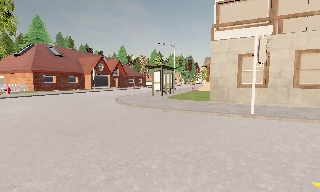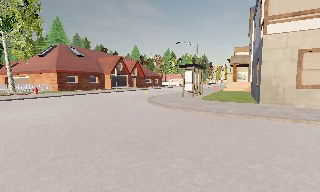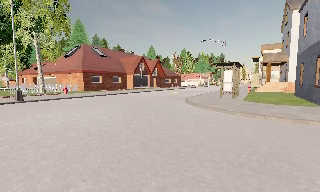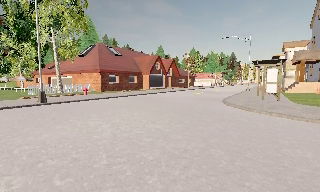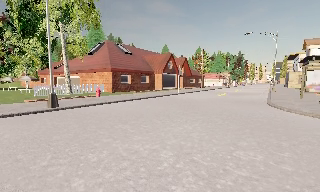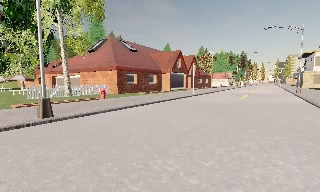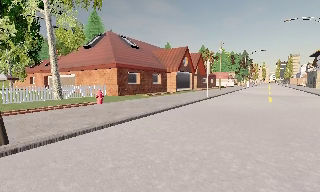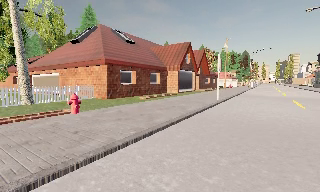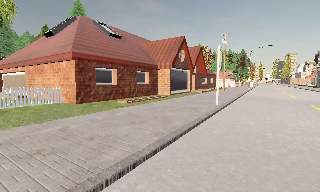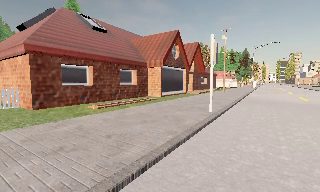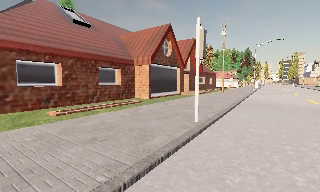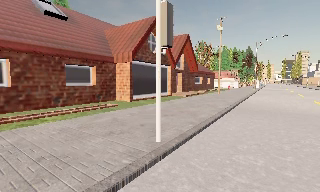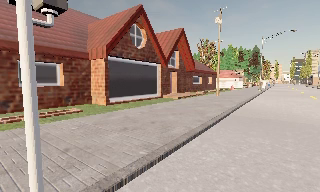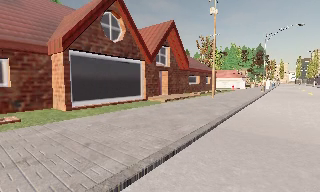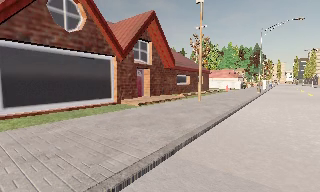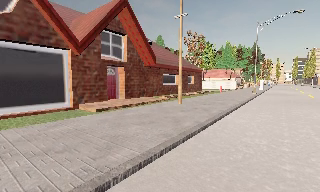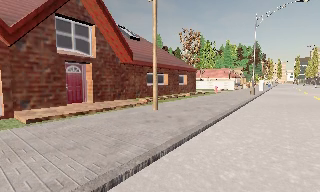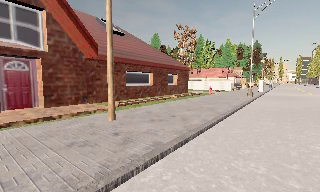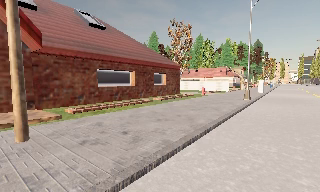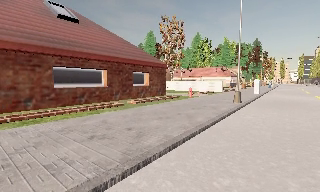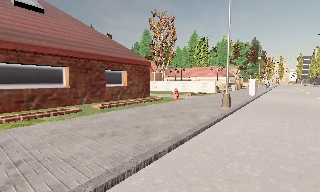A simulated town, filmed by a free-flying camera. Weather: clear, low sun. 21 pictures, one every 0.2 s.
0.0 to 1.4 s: The scene slides to the right, as the camera pans about 10 degrees to its left. It travels forward and to its left, about 15 m, so what stands in front looms larger.
1.4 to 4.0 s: The camera travels forward and to its right, about 30 m, so what stands in front looms larger.
The film runs backward here.
